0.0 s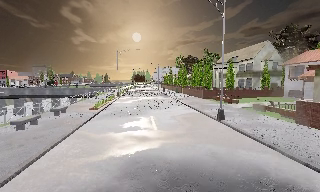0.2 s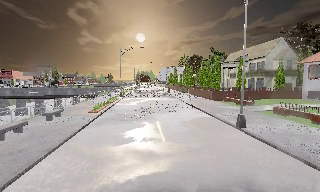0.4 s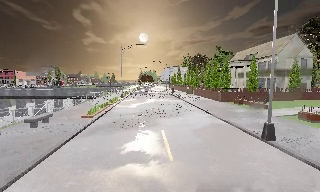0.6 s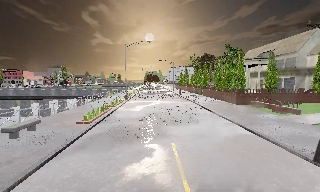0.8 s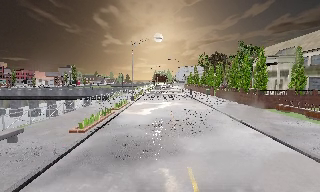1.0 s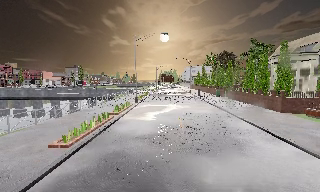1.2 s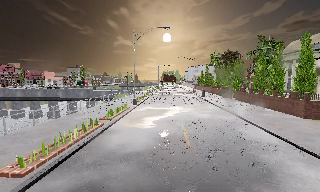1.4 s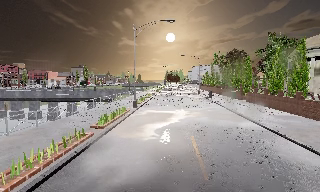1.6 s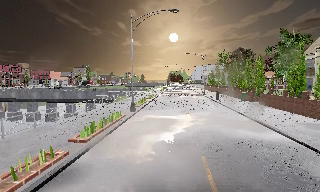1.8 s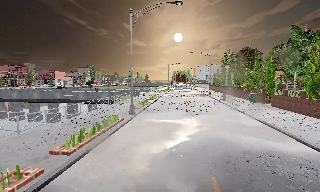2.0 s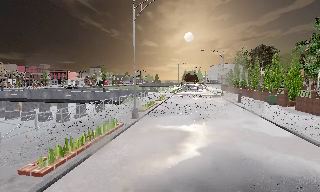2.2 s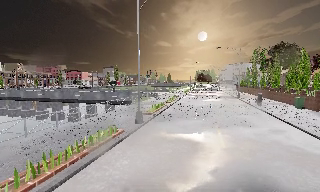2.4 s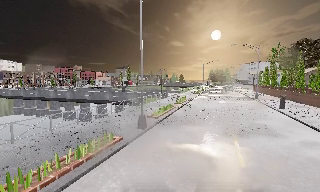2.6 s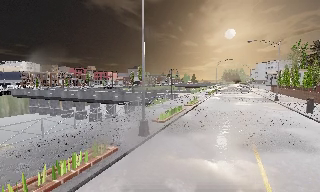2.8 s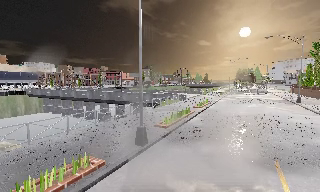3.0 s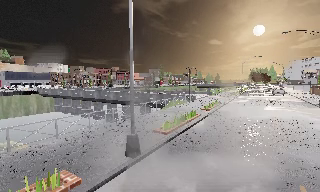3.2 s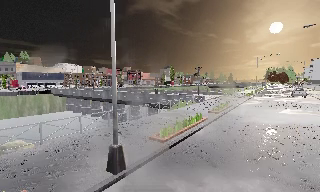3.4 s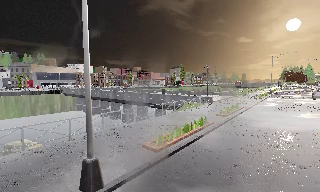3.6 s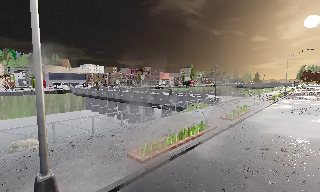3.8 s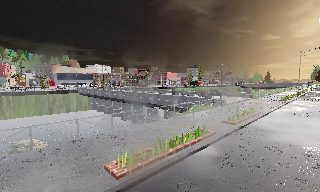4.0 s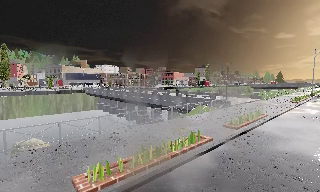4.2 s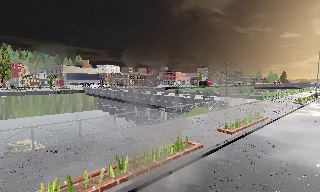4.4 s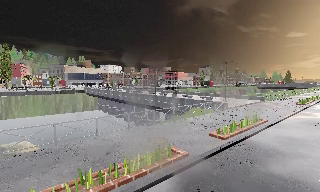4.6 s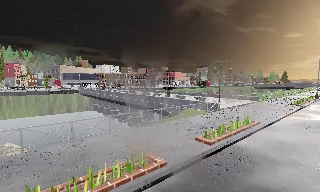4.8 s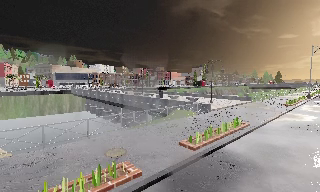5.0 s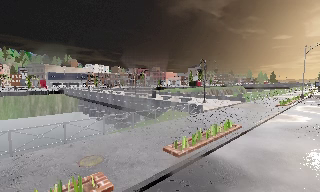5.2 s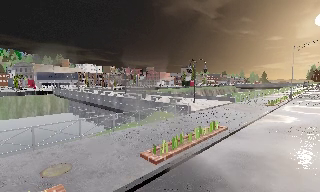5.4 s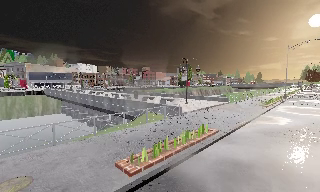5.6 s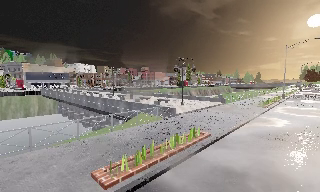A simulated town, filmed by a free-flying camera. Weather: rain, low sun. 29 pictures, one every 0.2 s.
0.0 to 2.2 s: The scene slides to the right, as the camera pans about 20 degrees to its left. It travels forward, about 18 m, so what stands in front looms larger.
2.2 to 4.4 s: The camera pans to its left, which is counterclockwise from overhead, by about 35 degrees. It travels forward and to its right, about 12 m.
4.4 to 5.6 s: The camera travels to its right and forward, about 4.5 m, so close, fixed things drift to the left.
The film runs backward here.
